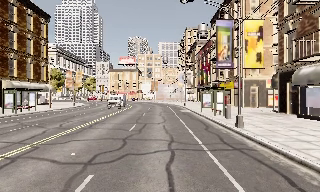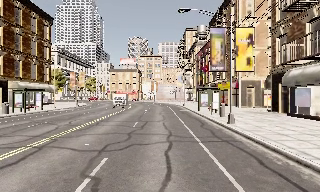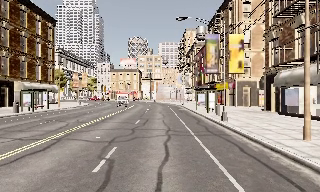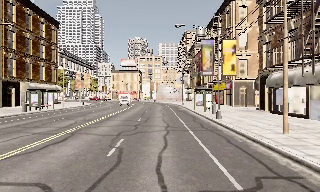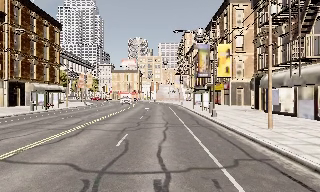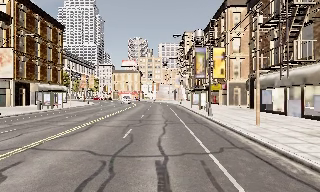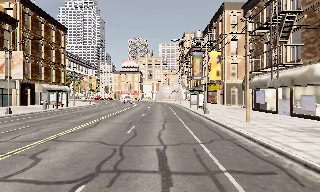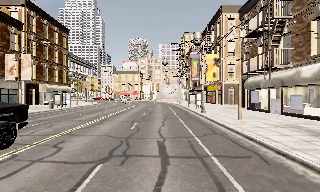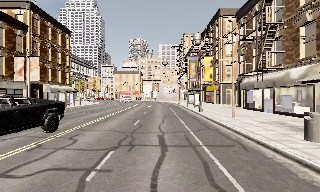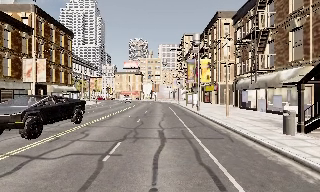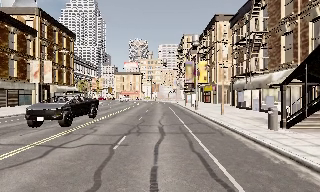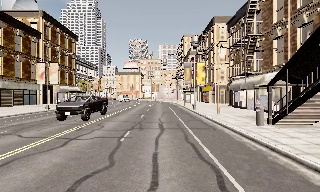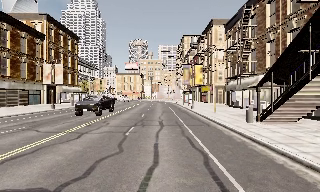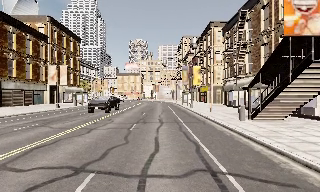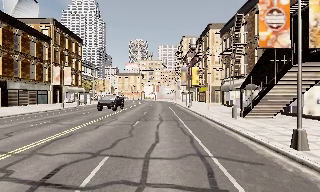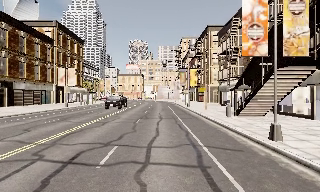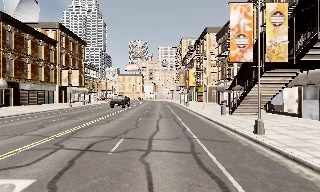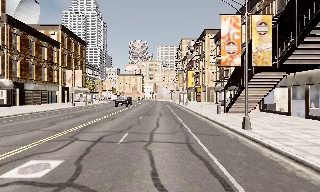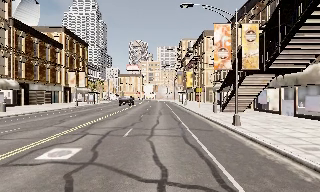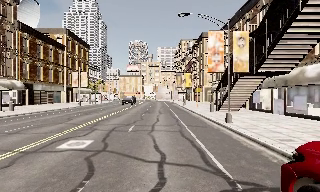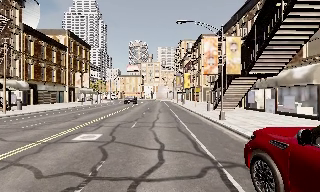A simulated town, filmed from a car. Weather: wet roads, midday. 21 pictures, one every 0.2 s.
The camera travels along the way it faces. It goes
backward.
0.0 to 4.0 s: The camera travels backward, about 25 m, so what stands in front gets smaller.
The film runs backward here.
